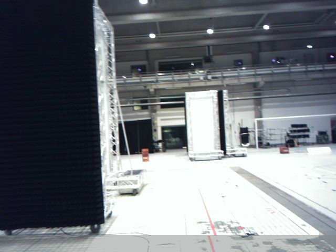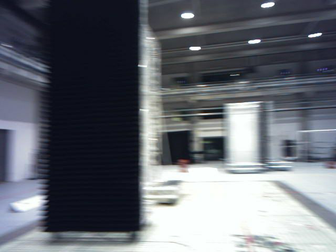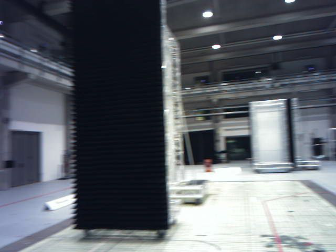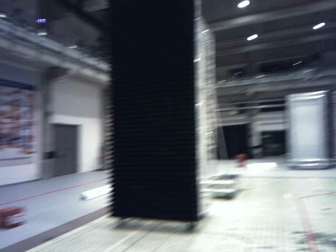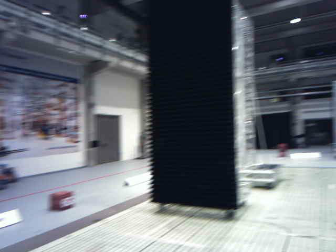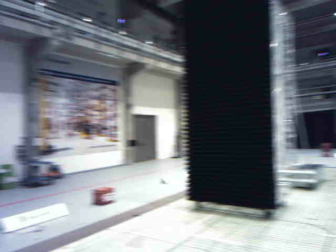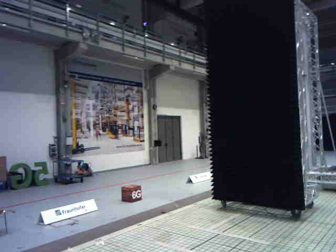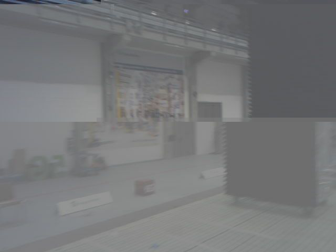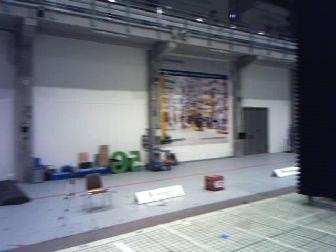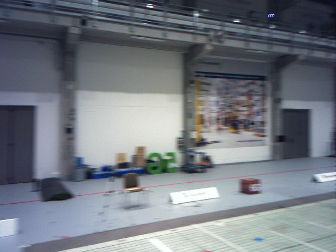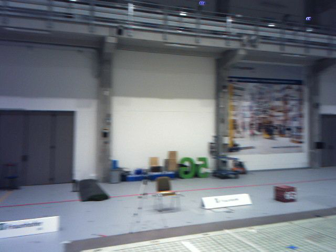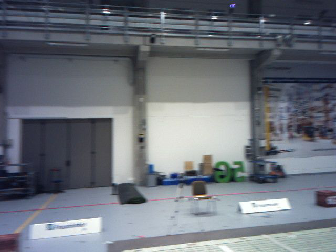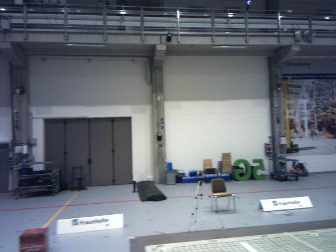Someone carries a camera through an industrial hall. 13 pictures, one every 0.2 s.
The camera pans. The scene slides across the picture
to the right.
The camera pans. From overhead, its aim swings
counterclockwise.
0.0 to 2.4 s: The camera pans to its left, which is counterclockwise from overhead, by about 80 degrees. It travels backward, about 2 m.
The film runs backward here.
